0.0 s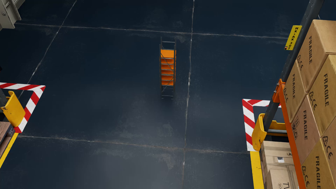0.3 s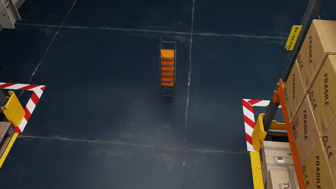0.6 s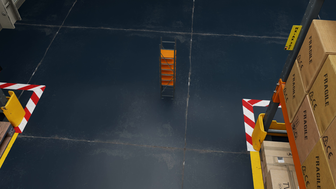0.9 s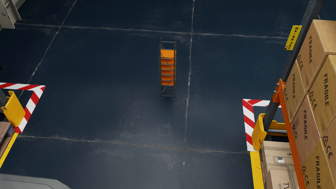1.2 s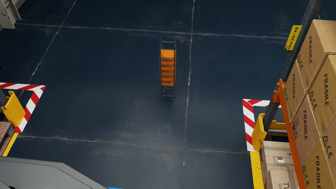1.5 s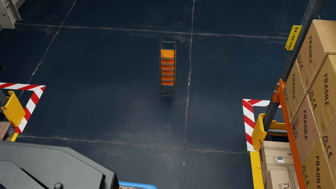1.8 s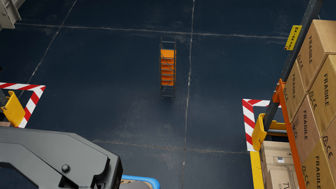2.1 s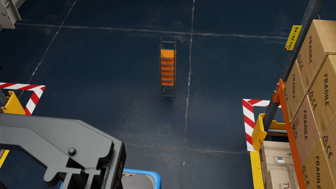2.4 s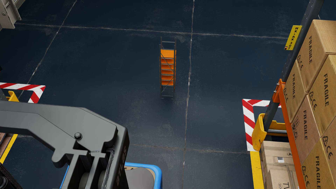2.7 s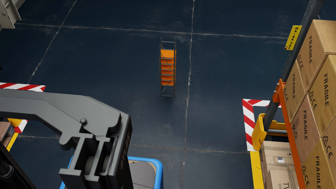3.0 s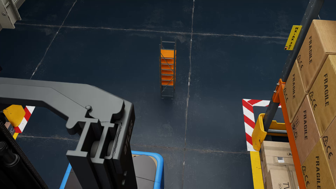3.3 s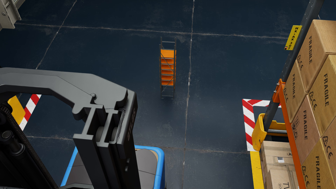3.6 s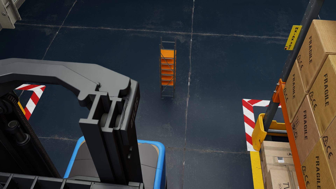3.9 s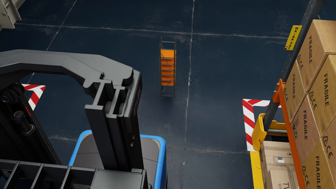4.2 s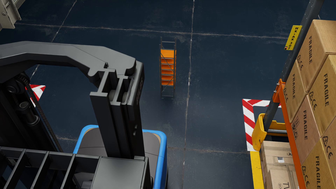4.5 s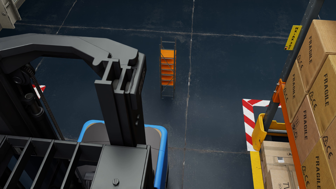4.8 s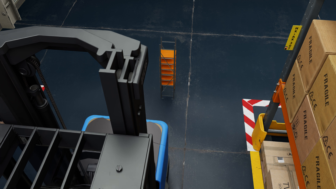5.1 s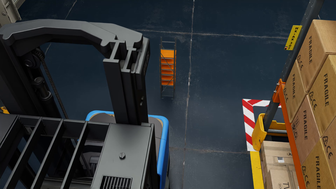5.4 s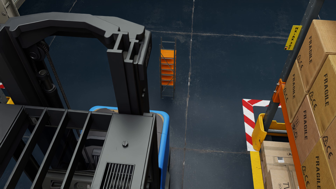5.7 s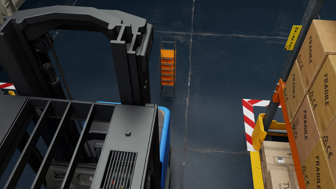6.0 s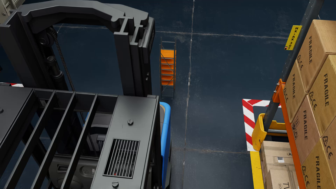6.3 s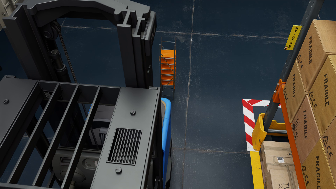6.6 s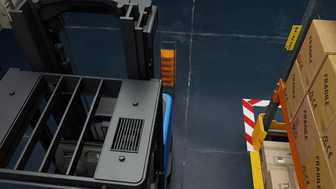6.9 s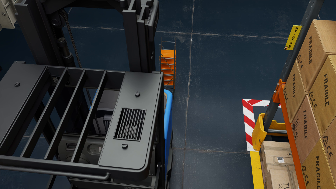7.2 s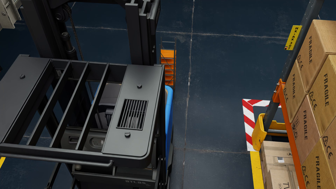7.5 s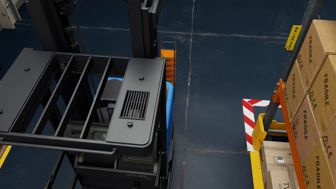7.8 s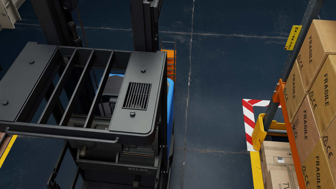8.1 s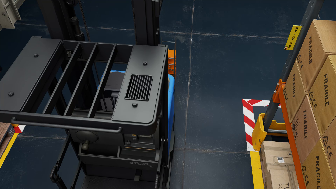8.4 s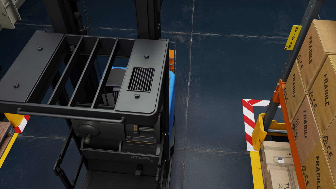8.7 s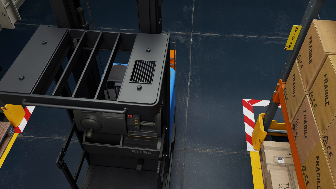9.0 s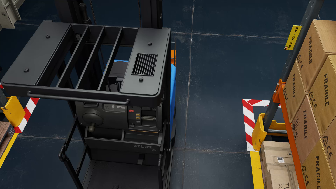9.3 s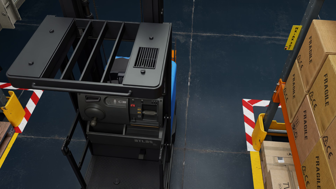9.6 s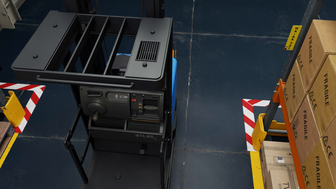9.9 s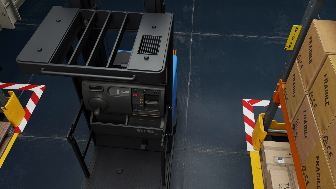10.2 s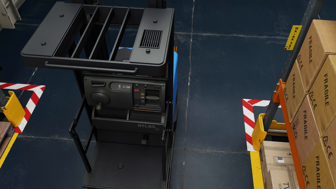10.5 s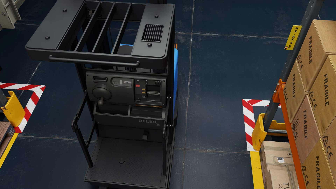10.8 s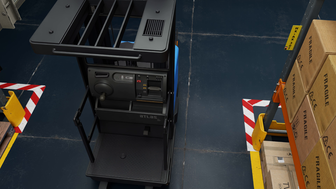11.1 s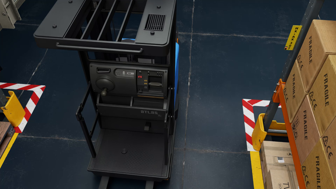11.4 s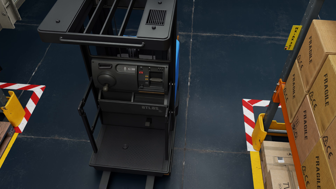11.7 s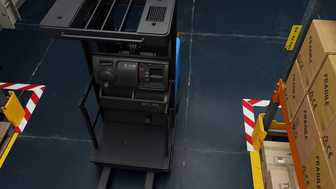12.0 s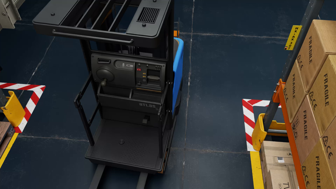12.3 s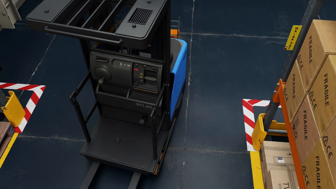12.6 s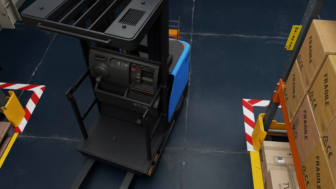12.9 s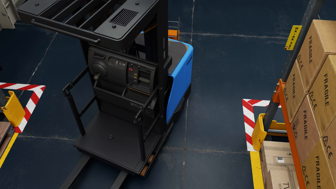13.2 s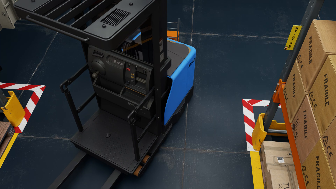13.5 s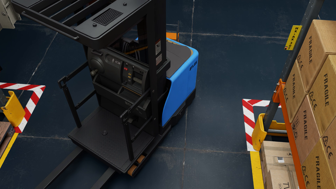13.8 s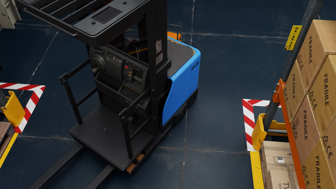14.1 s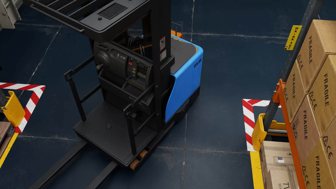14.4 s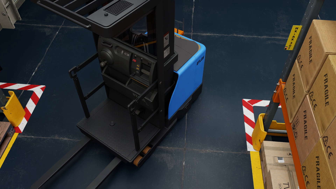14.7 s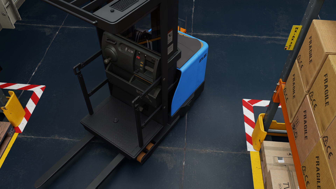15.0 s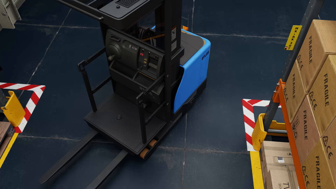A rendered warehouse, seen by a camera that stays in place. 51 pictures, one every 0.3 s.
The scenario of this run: A forklift runs into an object in its way.
